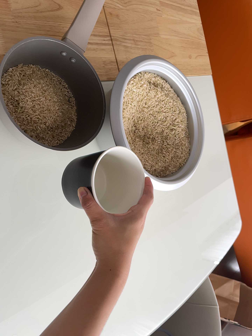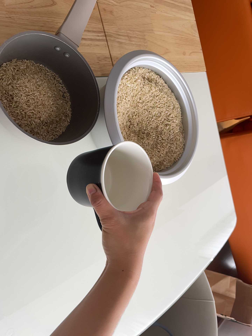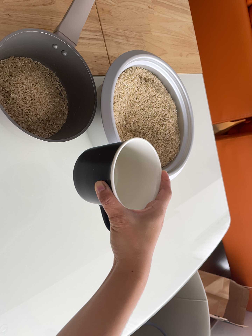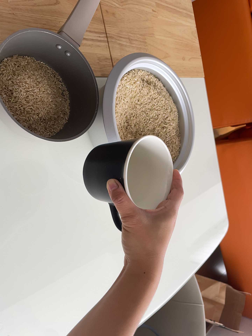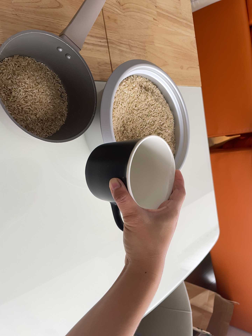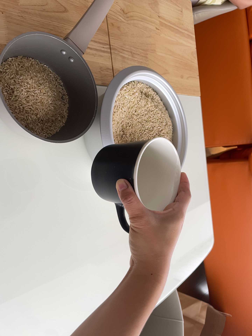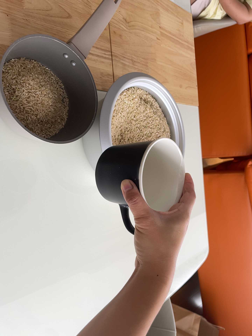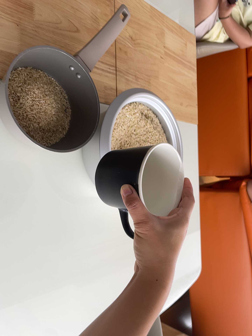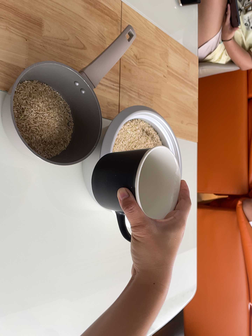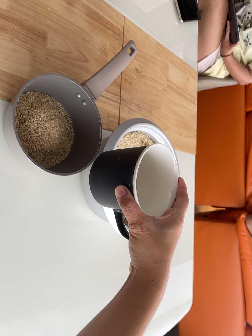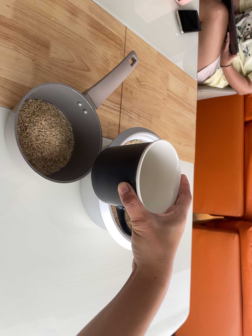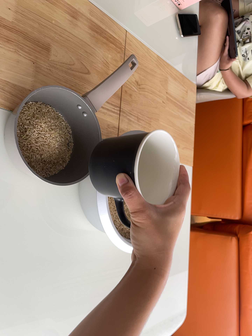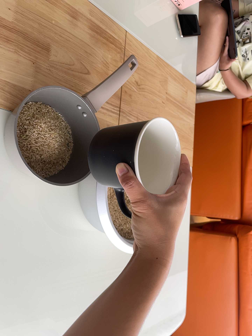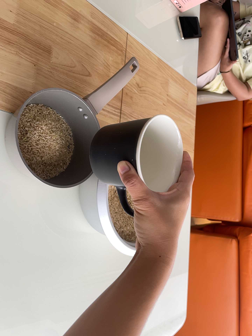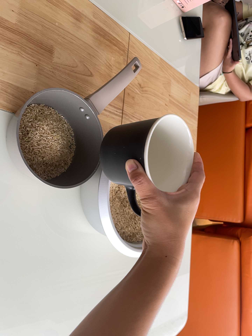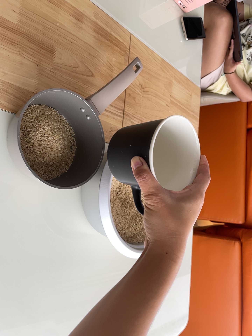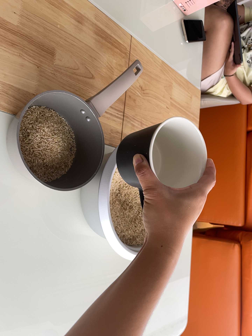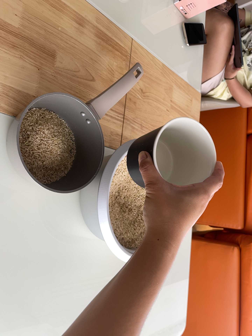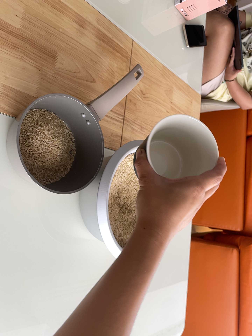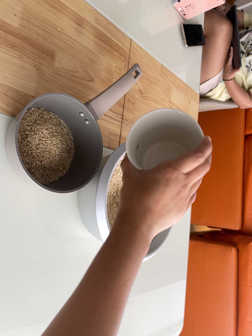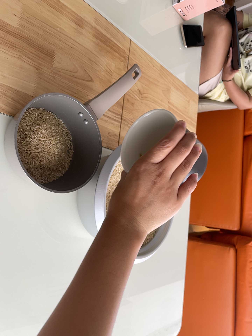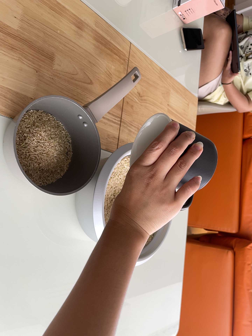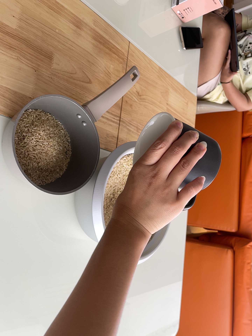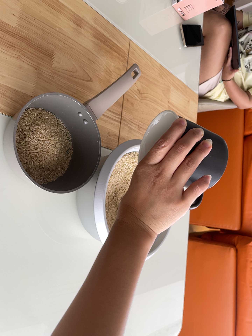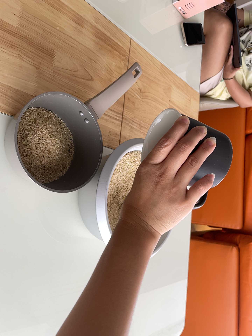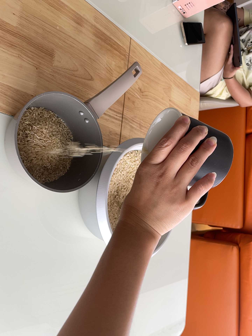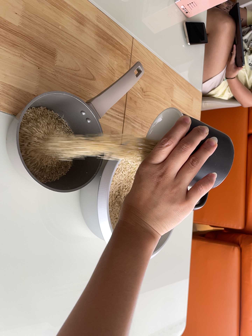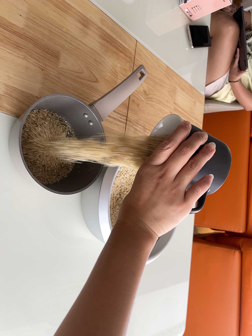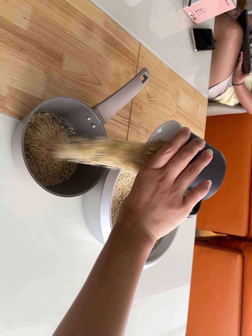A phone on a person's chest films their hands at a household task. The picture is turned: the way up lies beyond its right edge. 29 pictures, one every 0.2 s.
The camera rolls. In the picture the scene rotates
clockwise.
The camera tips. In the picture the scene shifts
downward.
0.0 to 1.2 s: The camera rolls about its line of sight by about 10 degrees, and the scene rotates clockwise.
1.2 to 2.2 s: The camera's aim tips toward the top of its view by about 10 degrees, and the scene shifts downward. It rolls about its line of sight by about 10 degrees, and the scene rotates clockwise.
2.2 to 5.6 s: The camera shifts only a little, or ends up much as it began.
The film runs backward here.
